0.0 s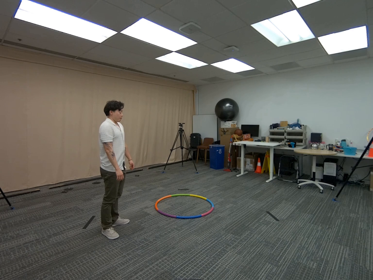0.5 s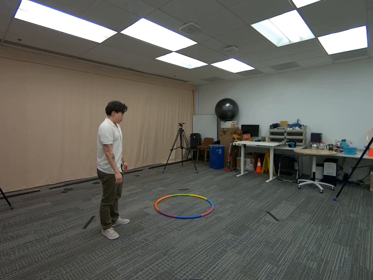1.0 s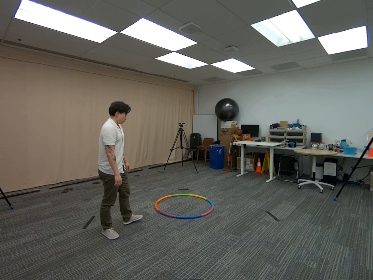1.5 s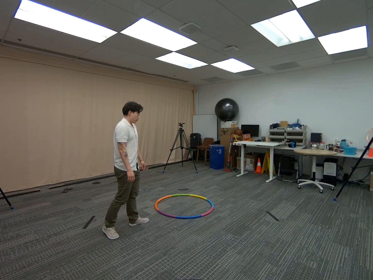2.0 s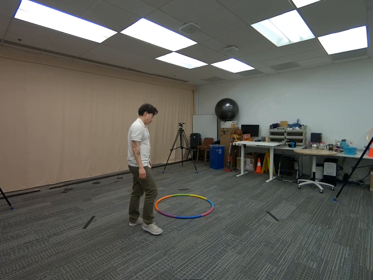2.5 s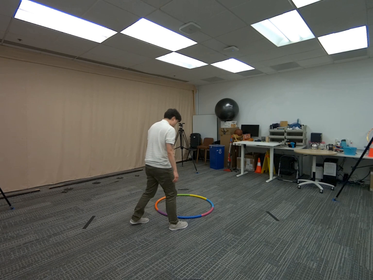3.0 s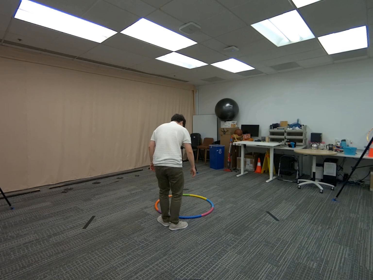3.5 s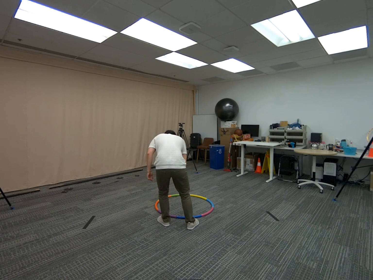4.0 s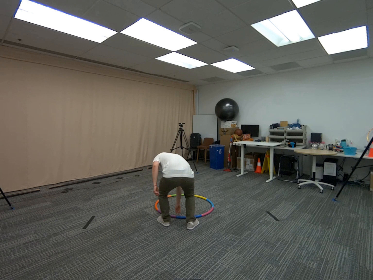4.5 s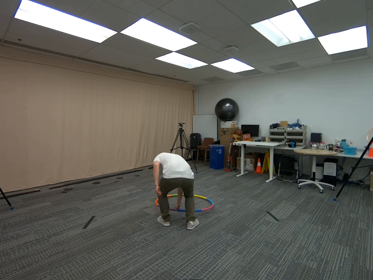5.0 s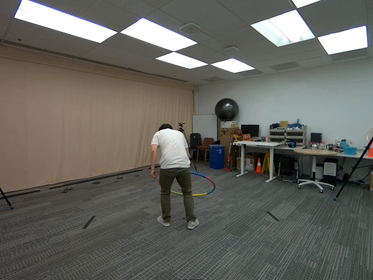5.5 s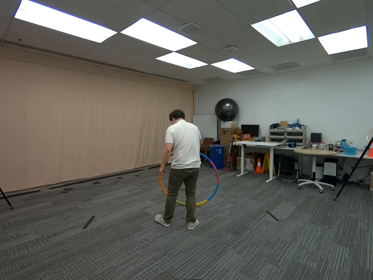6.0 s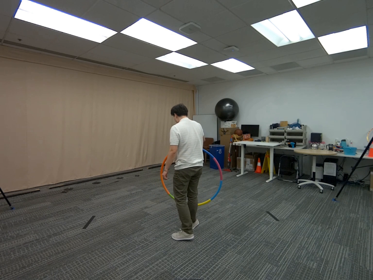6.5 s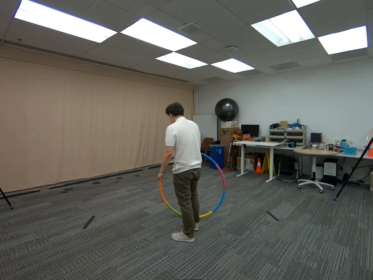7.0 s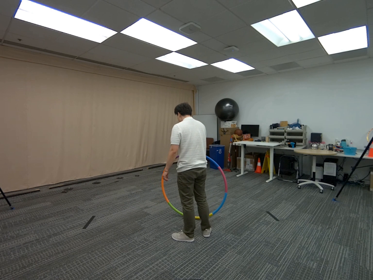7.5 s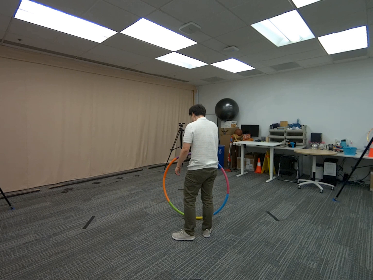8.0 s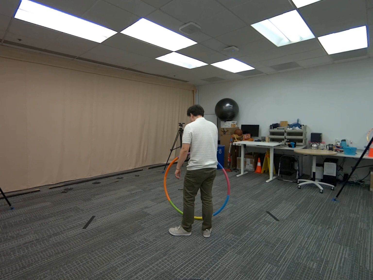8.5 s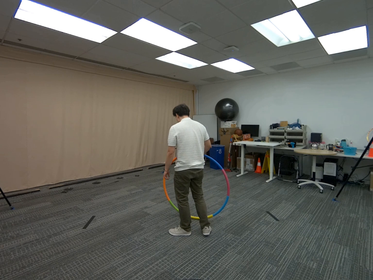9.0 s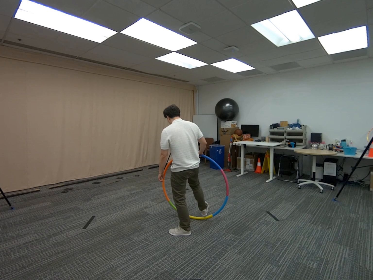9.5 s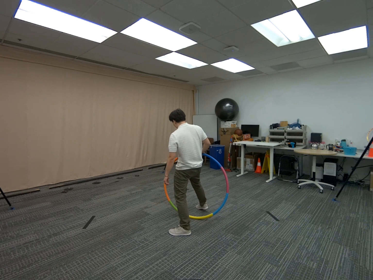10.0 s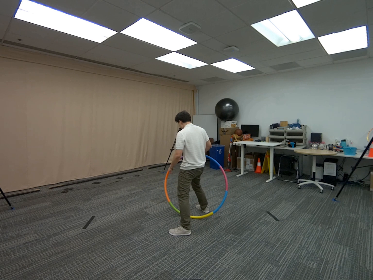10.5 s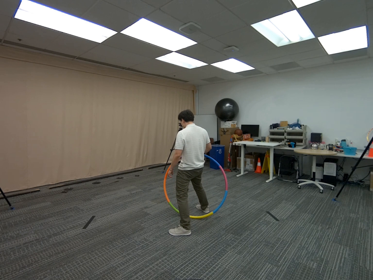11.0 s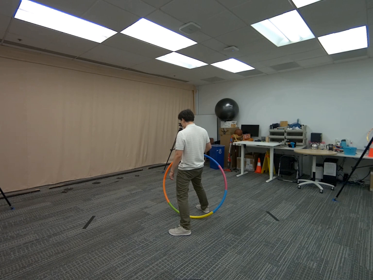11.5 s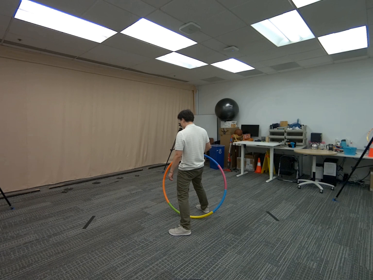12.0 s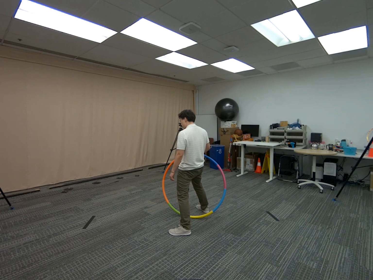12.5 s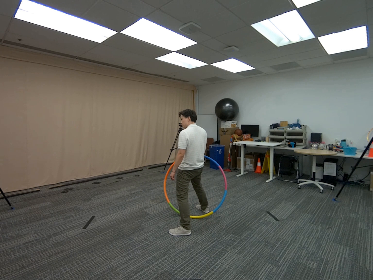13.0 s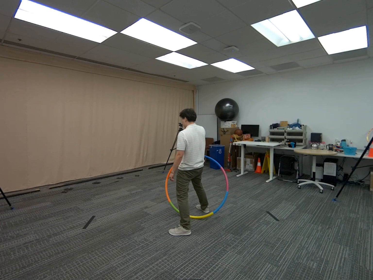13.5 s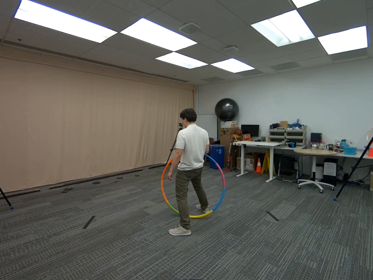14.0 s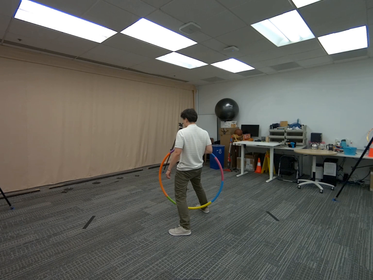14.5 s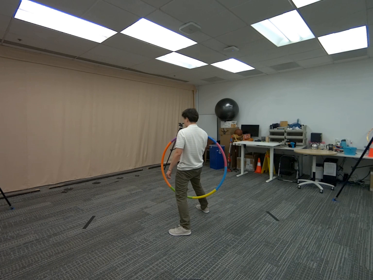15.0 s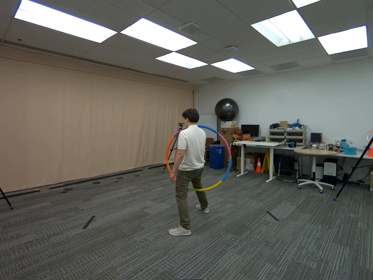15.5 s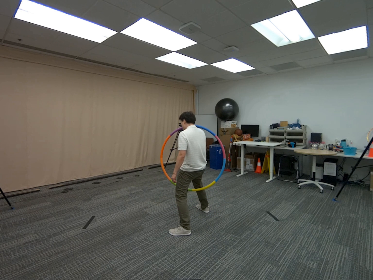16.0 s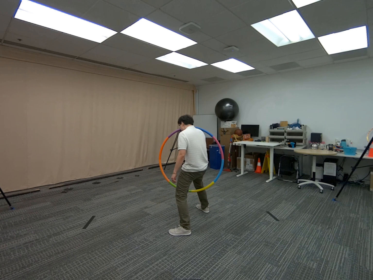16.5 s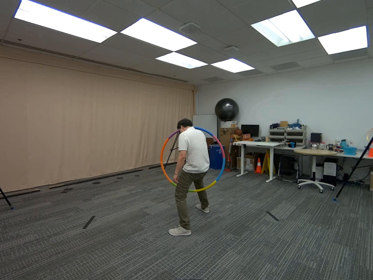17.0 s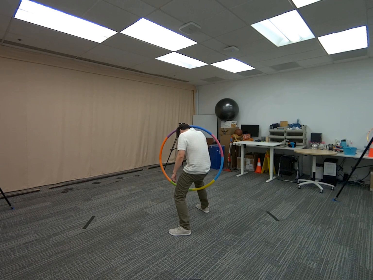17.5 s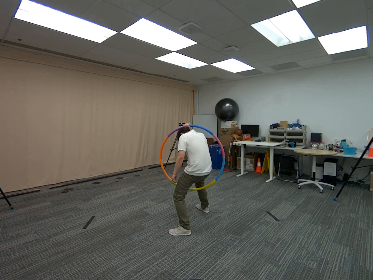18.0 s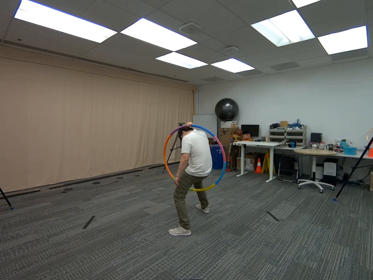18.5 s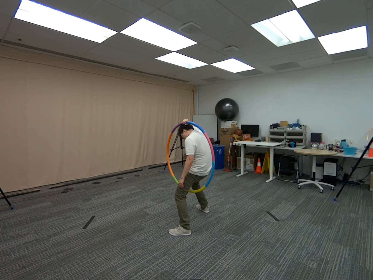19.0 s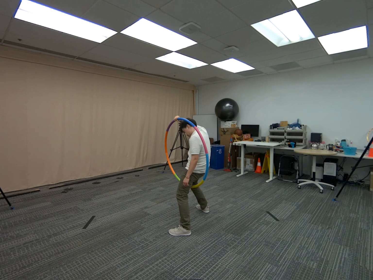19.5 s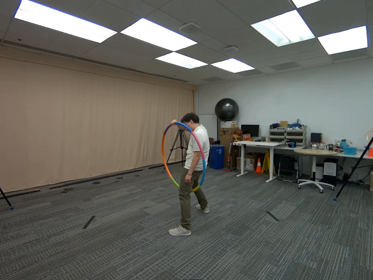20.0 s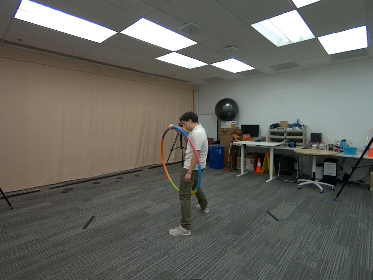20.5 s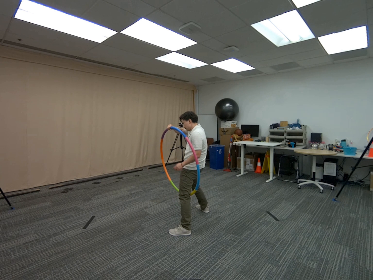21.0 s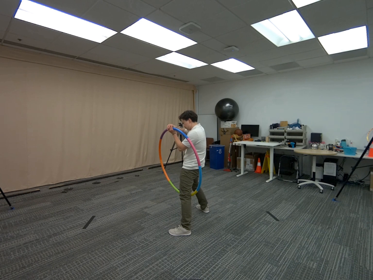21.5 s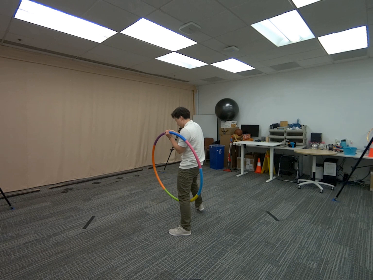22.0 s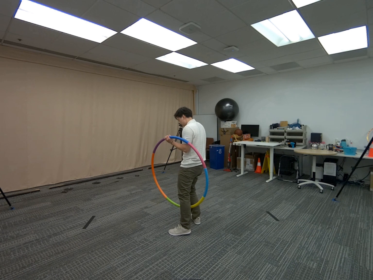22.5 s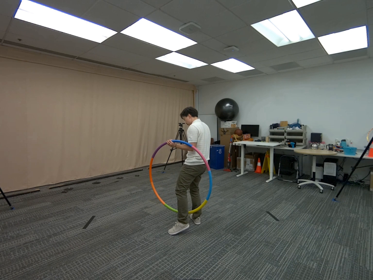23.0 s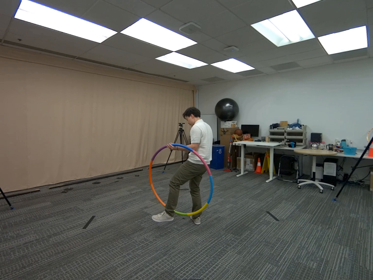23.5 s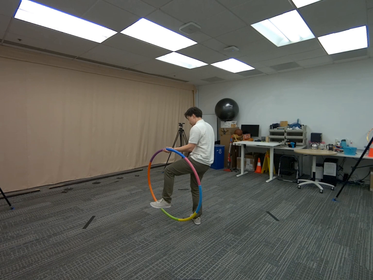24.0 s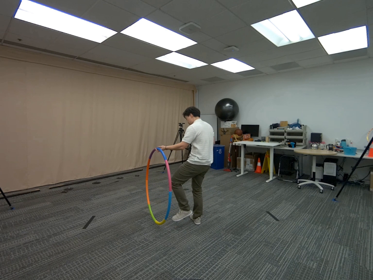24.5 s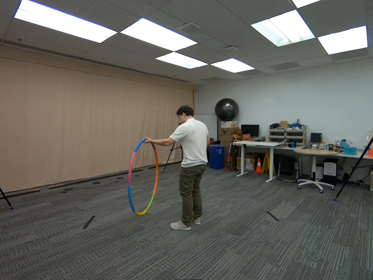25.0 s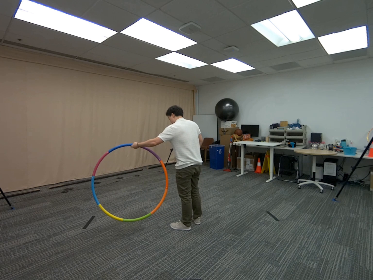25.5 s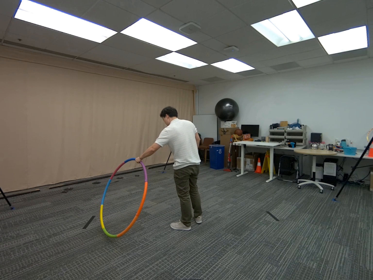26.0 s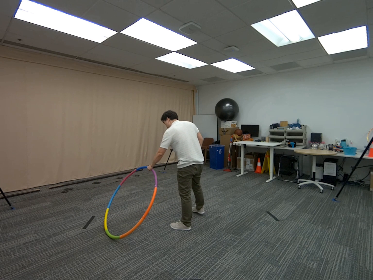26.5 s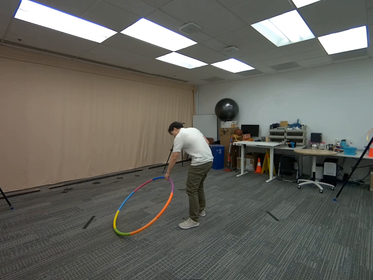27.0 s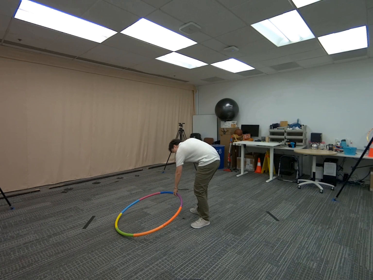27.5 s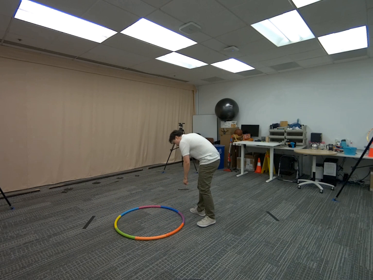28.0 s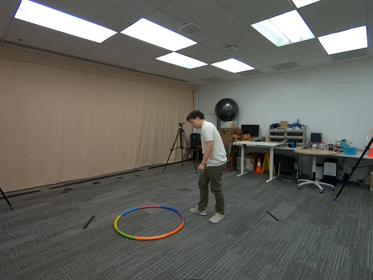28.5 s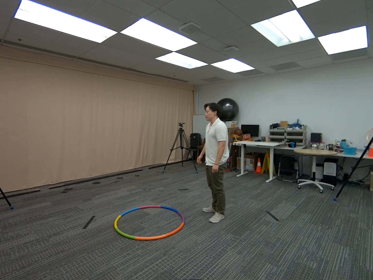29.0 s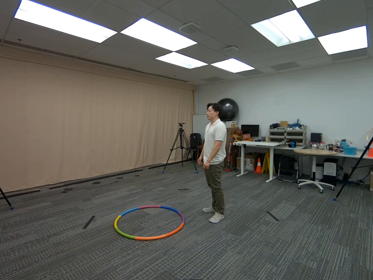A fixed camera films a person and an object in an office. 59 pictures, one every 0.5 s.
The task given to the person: Walk over to the hula hoop on the floor and grasp it with your right hand keeping the hula hoop vertical. Pass your right foot through the hula hoop and then your head and torso while shifting the hula hoop from your right hand to the left hand. Finally step through the hula hoop using your left leg. Place the hula hoop on the floor.
